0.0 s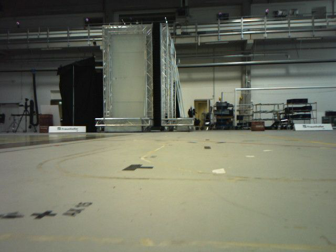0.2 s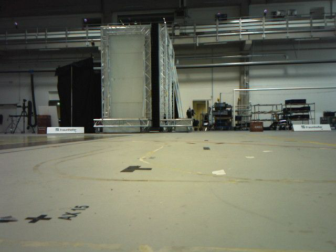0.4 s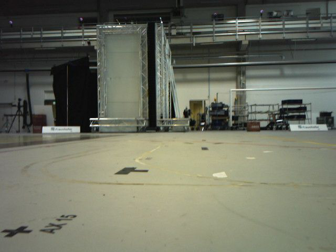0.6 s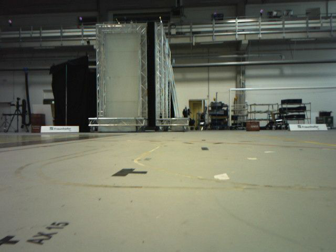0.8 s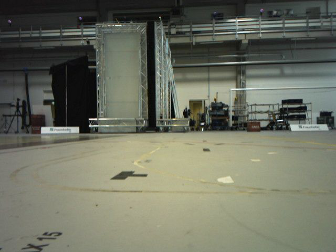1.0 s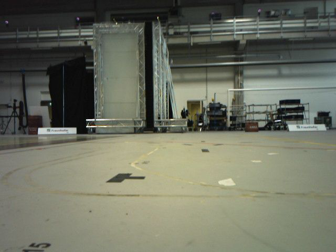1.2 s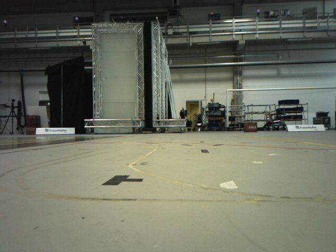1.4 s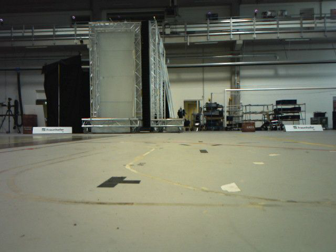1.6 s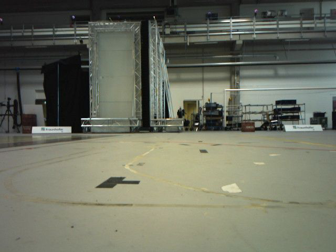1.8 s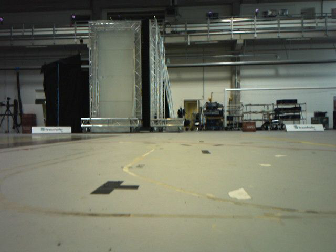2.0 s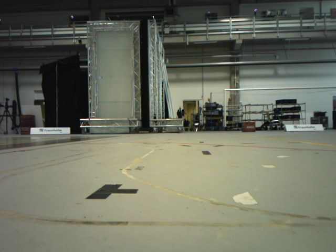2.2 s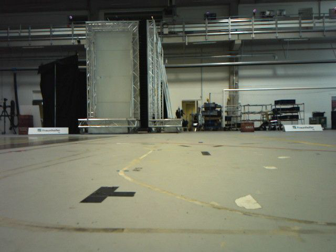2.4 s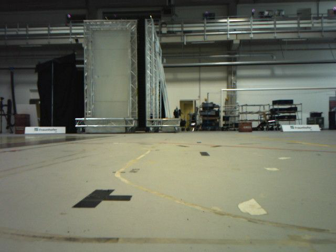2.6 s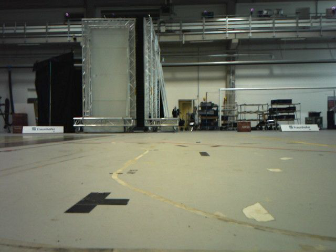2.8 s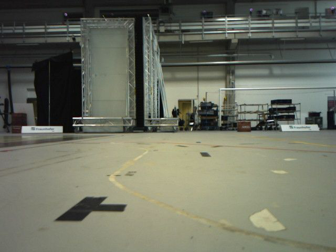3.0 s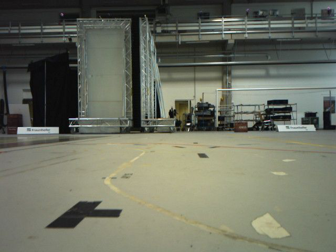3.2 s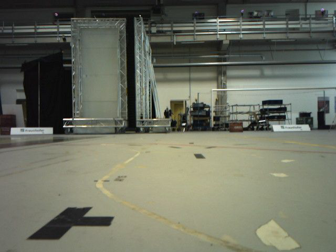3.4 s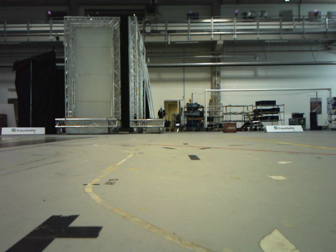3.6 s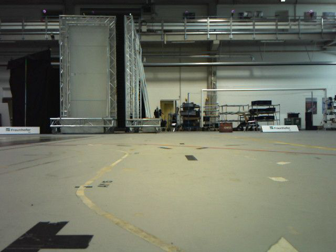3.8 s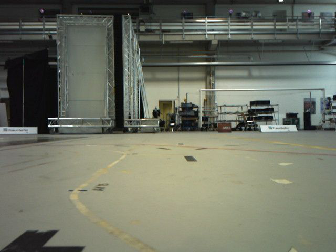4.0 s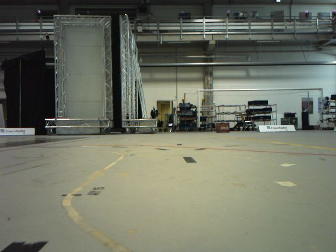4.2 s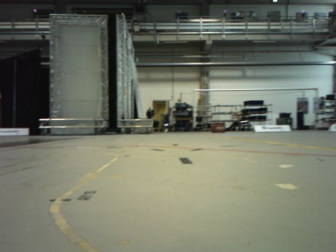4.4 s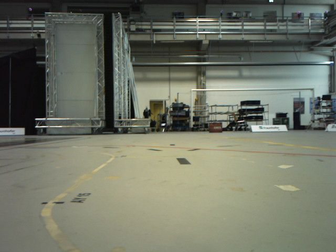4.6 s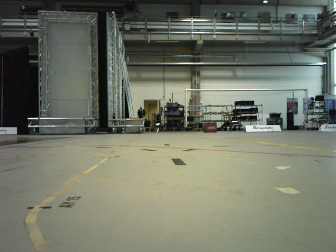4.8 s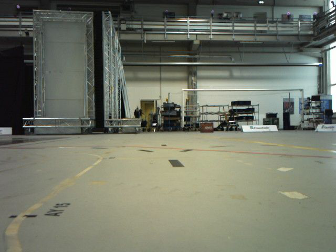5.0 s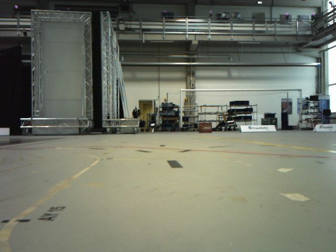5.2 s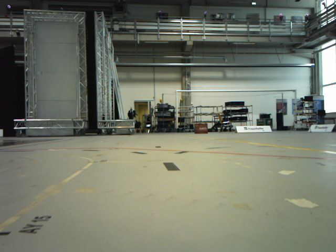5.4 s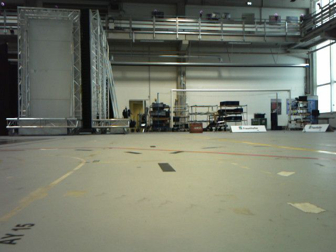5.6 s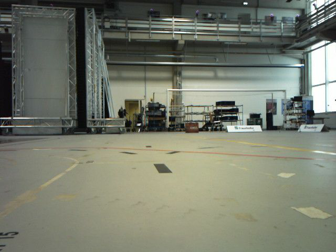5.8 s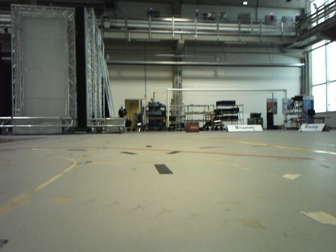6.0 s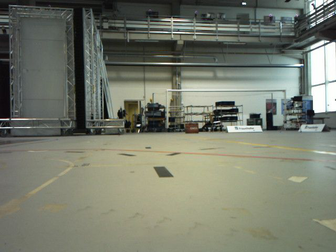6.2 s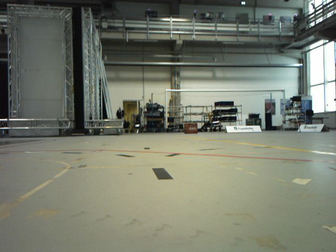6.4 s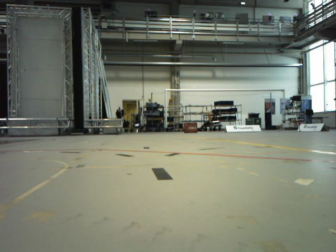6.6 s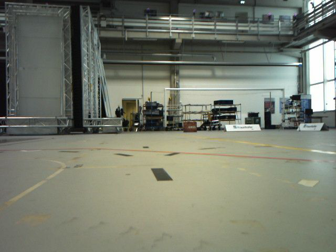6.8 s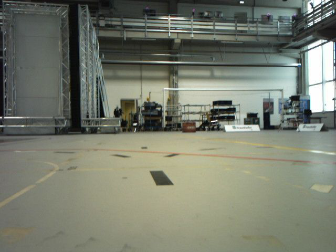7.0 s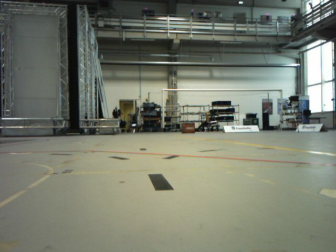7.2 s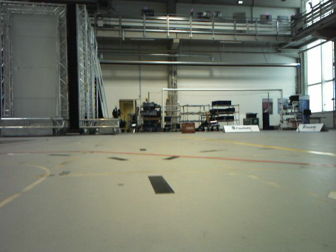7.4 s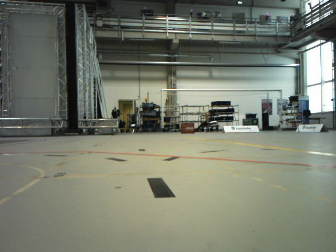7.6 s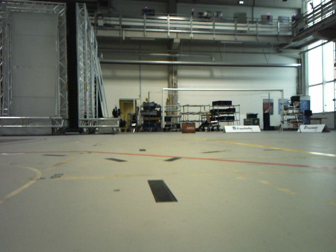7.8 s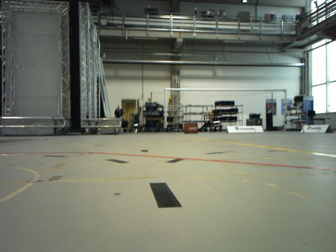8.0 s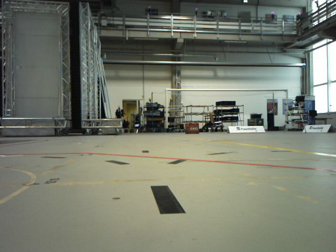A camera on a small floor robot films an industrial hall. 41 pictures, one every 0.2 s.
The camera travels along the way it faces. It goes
forward.
0.0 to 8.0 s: The scene slides to the left, as the camera pans about 15 degrees to its right. It travels forward, about 1.6 m, so what stands in front looms larger.
The film runs forward here.
